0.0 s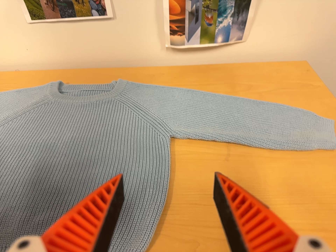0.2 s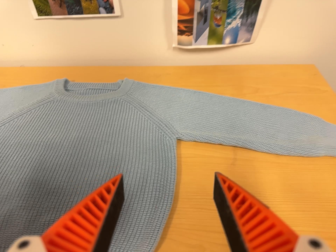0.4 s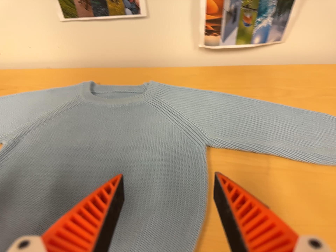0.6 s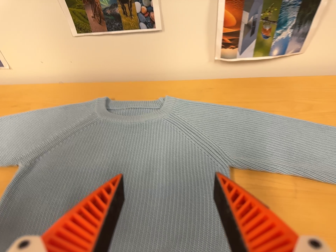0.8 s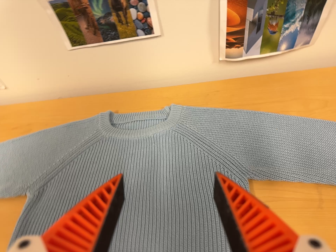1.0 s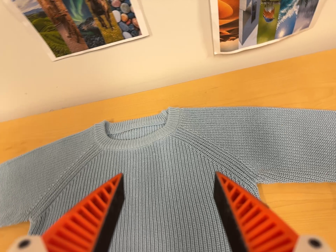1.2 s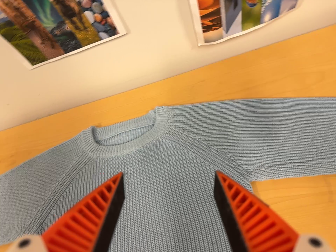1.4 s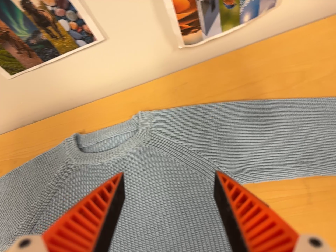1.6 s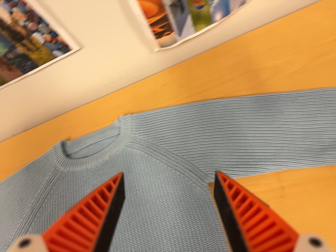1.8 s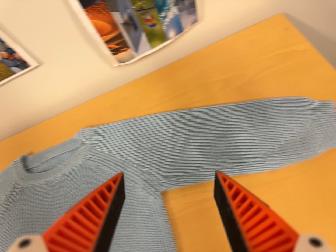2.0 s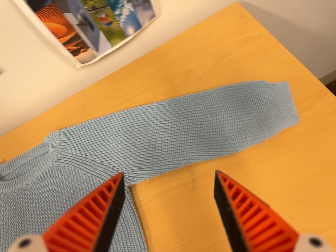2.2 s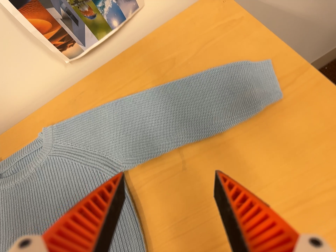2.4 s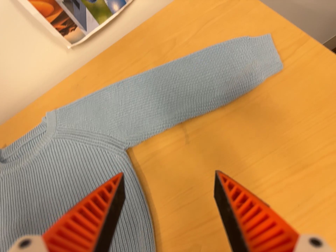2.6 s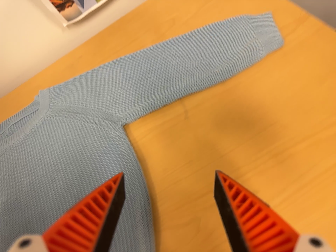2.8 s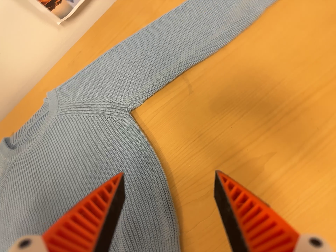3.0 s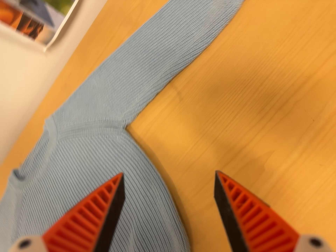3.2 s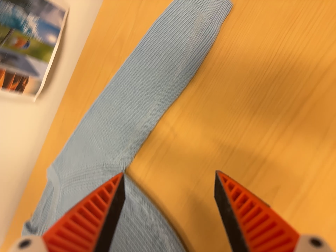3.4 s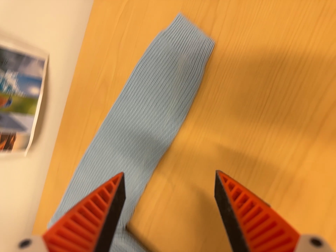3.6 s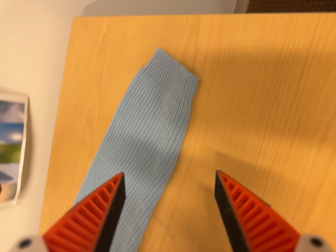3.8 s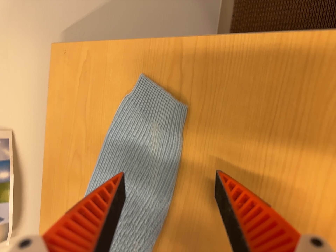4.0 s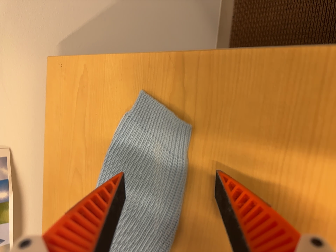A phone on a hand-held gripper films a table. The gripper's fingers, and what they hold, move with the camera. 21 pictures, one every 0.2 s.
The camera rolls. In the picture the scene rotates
counterclockwise.
0.0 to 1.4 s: The camera travels toward the top of its view and forward, about 24 cm. Its aim tips toward the bottom of its view by about 15 degrees. It rolls about its line of sight by about 20 degrees, and the scene rotates counterclockwise.
1.4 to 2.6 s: The camera travels to its right and toward the bottom of its view, about 22 cm, so close, fixed things drift to the left. It rolls about its line of sight by about 15 degrees, and the scene rotates counterclockwise.
2.6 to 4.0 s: The camera pans to its left by about 10 degrees. It travels toward the top of its view, forward and to its right, about 26 cm, so close, fixed things drift downward. It rolls about its line of sight by about 50 degrees, and the scene rotates counterclockwise.
The film runs forward here.
